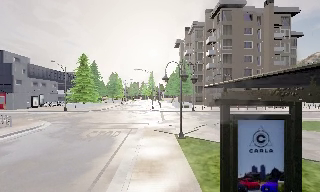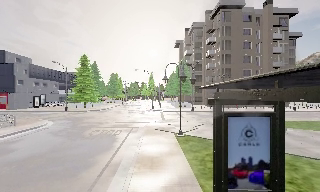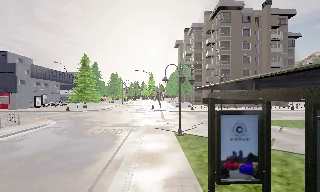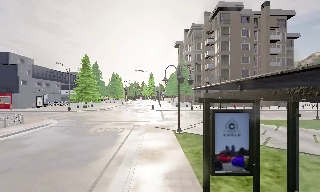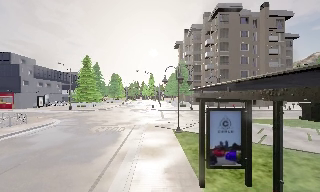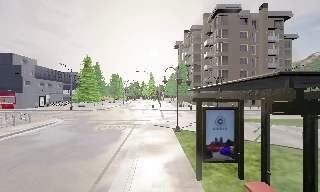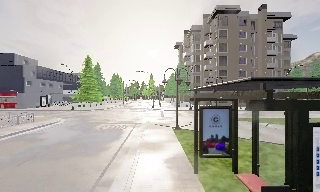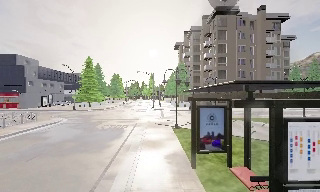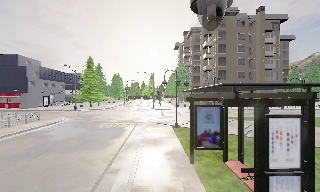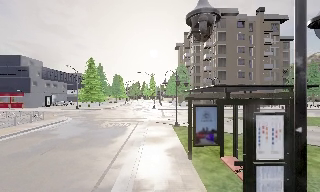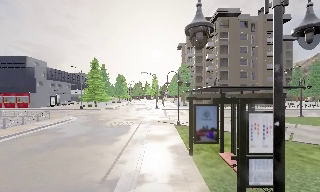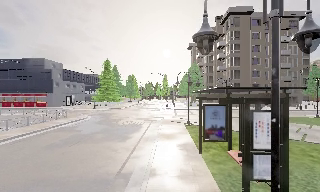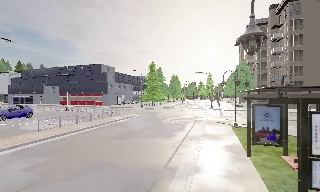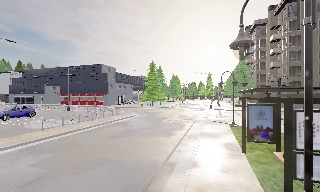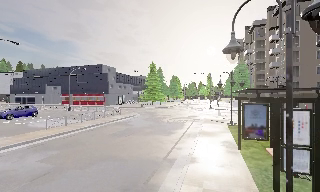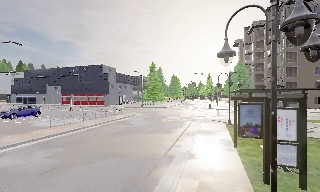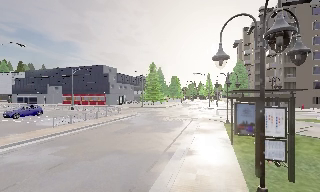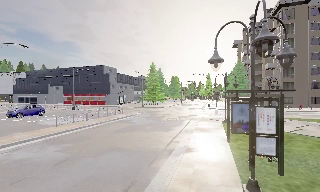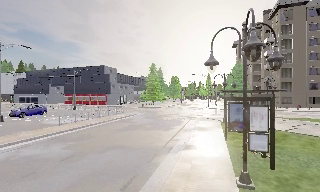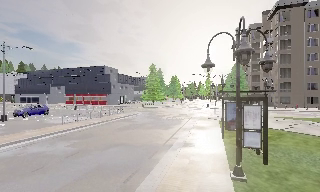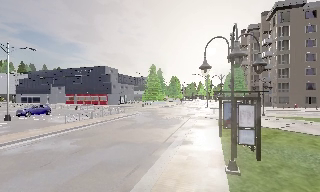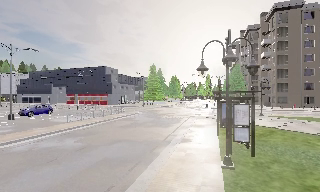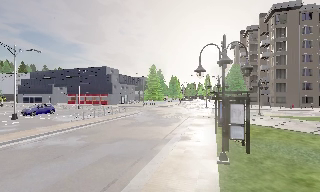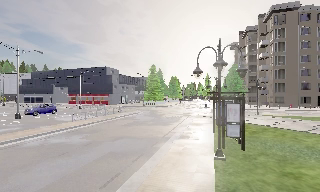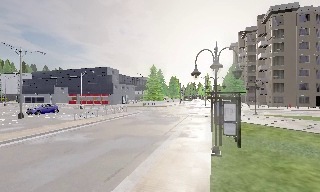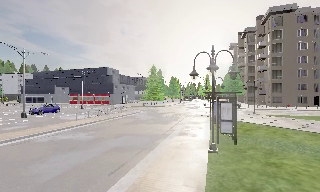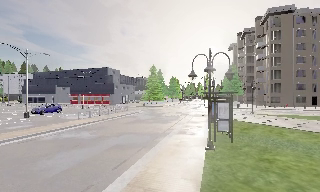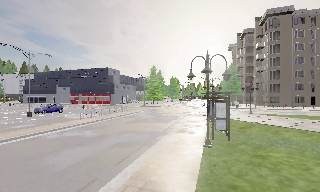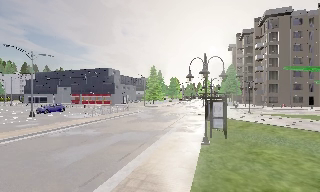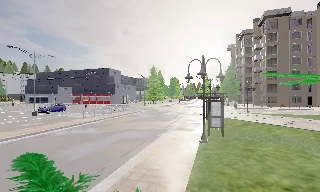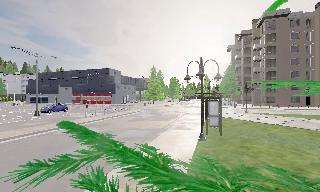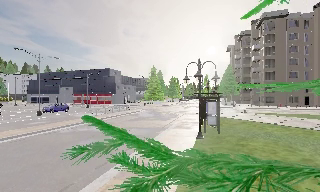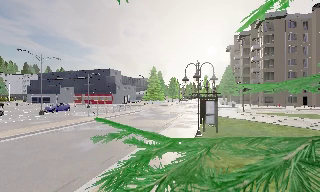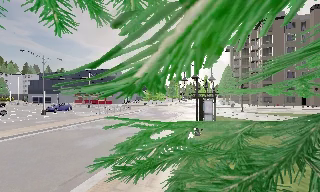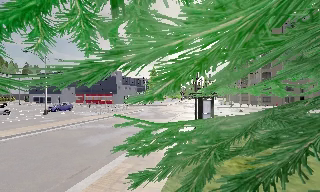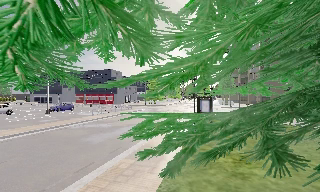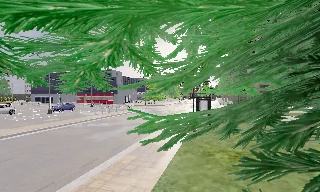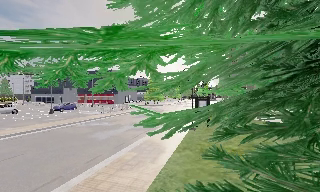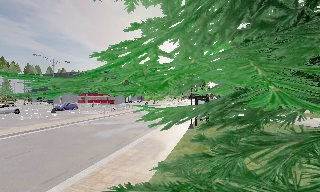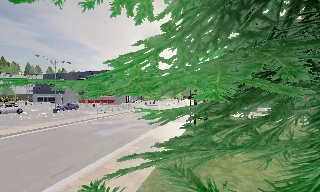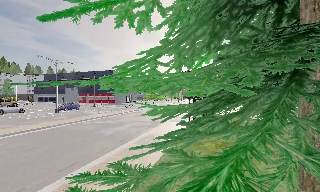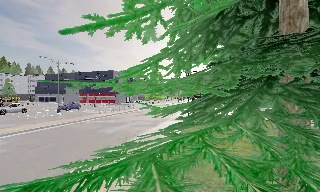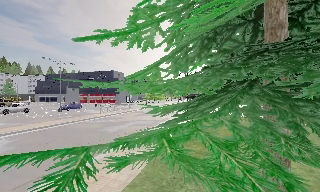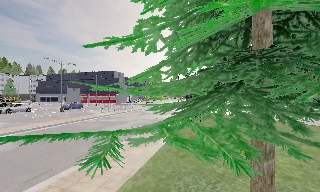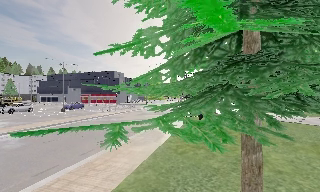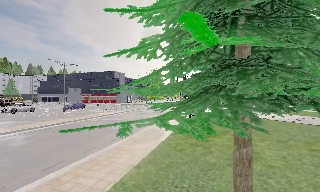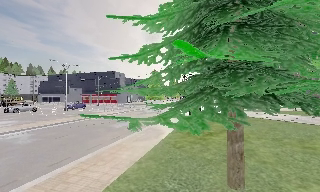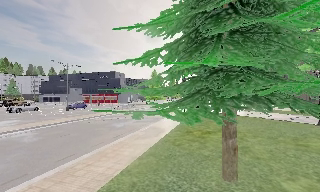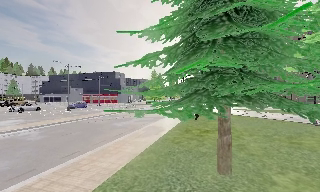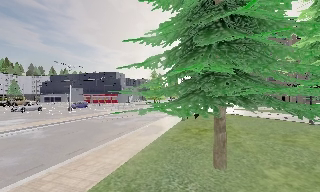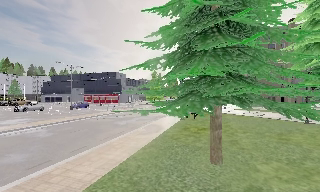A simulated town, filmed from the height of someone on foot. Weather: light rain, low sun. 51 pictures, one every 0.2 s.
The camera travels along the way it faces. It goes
backward.
0.0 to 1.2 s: The camera travels backward, about 2.5 m, so what stands in front gets smaller.
1.2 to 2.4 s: The scene slides to the right, as the camera pans about 20 degrees to its left. It travels backward, about 2.5 m, so what stands in front gets smaller.
2.4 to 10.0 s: The camera travels backward, about 15 m, so what stands in front gets smaller.
The film runs backward here.
